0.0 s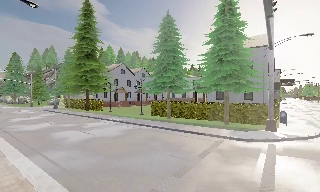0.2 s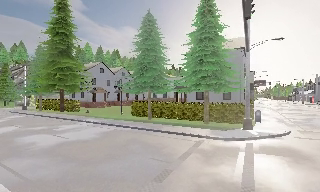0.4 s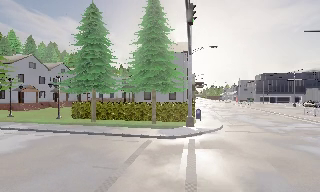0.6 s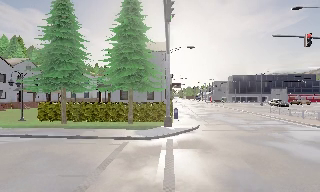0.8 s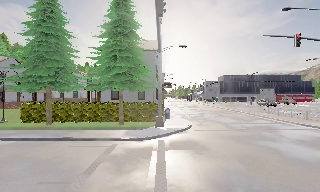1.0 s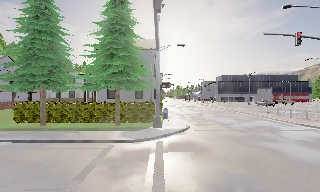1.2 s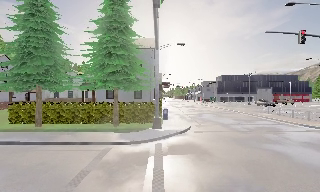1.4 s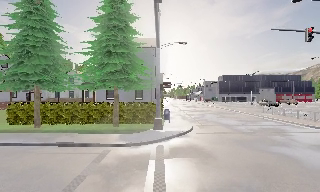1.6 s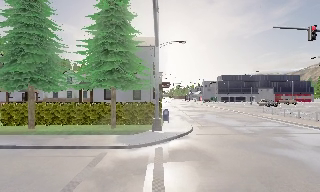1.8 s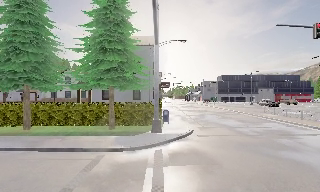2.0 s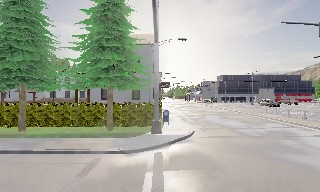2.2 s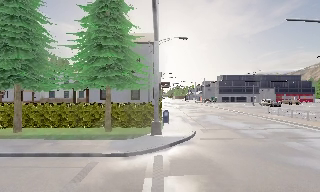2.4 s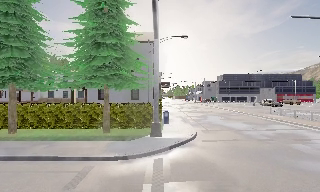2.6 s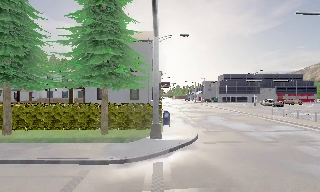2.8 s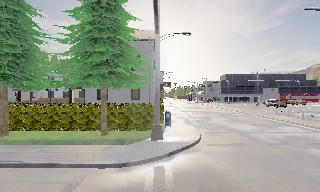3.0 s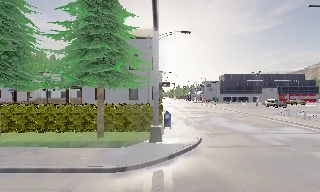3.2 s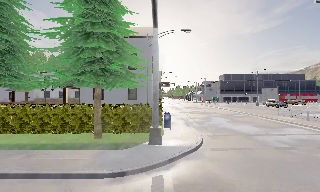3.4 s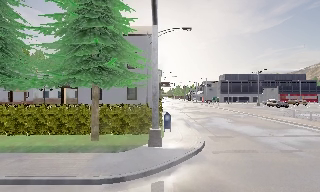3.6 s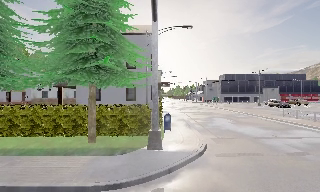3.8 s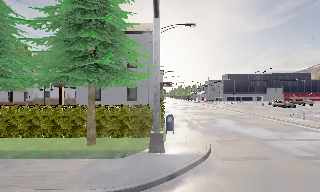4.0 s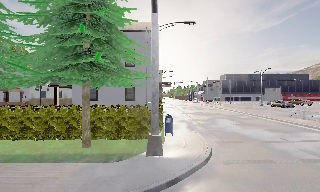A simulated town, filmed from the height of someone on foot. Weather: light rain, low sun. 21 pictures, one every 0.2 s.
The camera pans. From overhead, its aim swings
clockwise.
The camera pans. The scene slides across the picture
to the left.
0.0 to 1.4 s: The camera swings to its right by about 35 degrees, and the scene slides to the left. It travels forward, about 2.5 m.
1.4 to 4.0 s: The camera travels forward, about 4.5 m, so what stands in front looms larger.
The film runs forward here.
